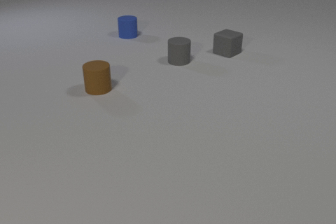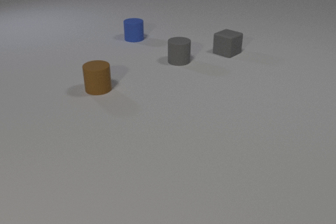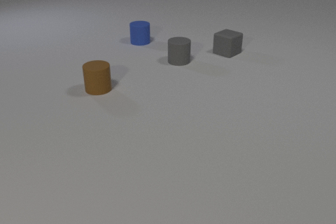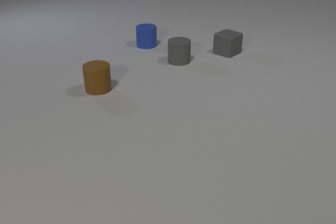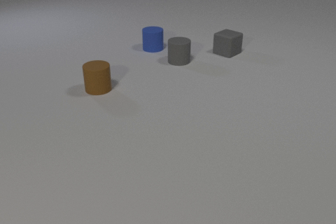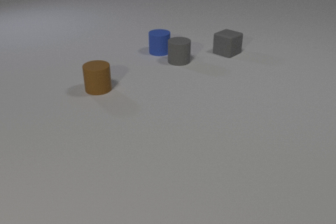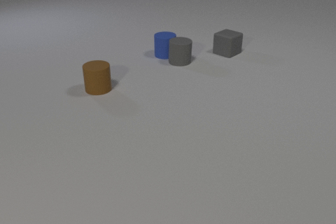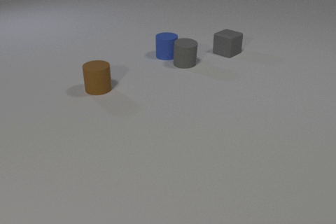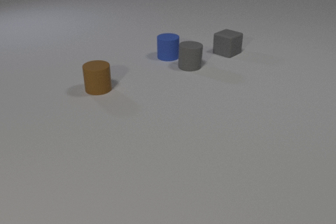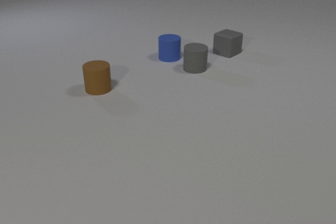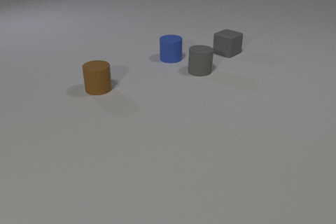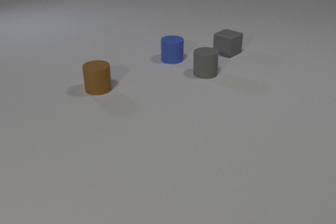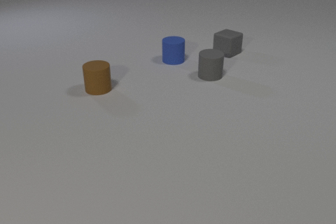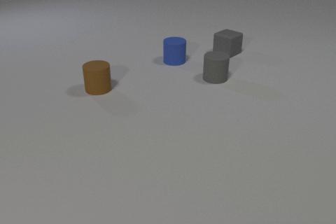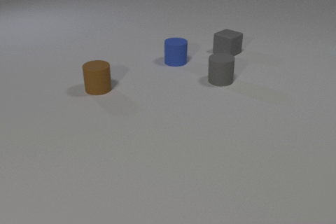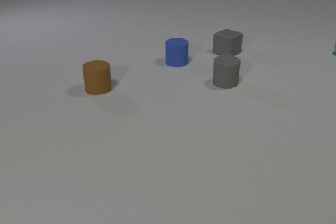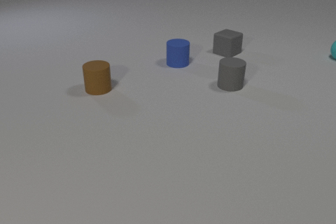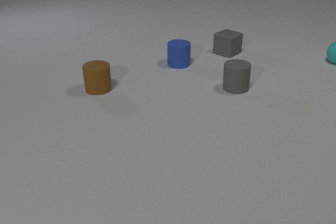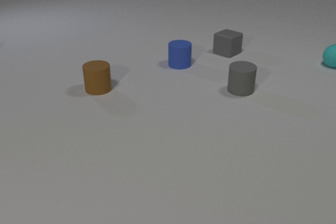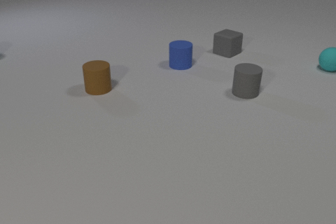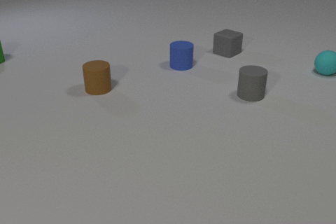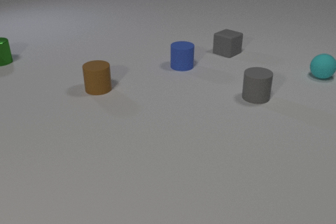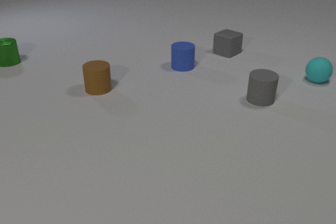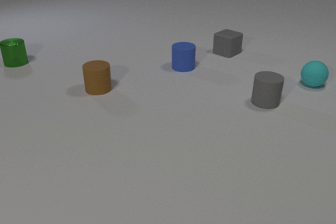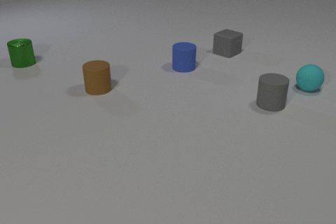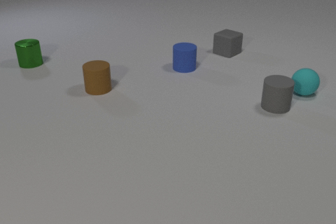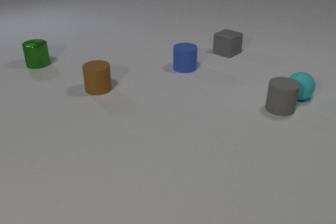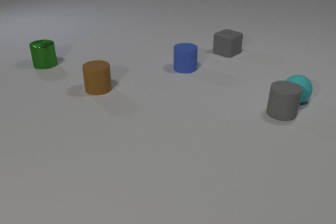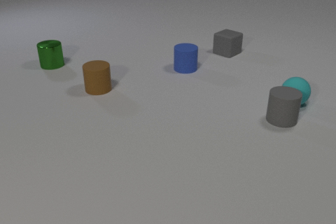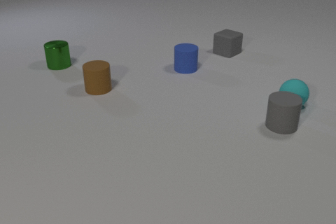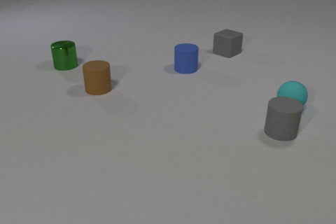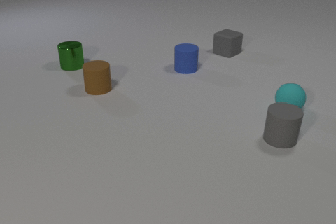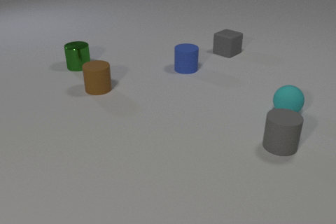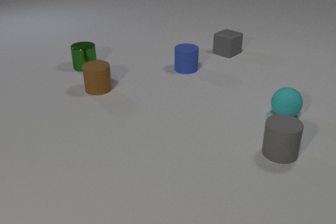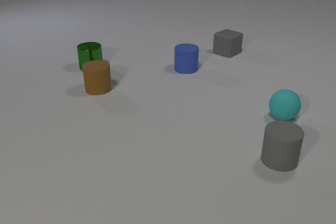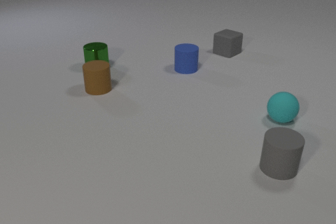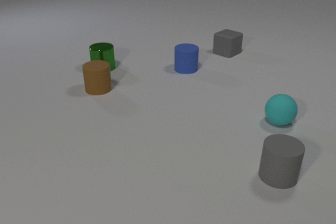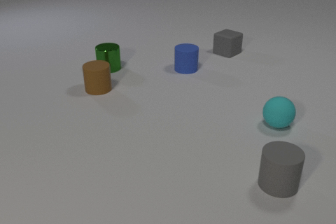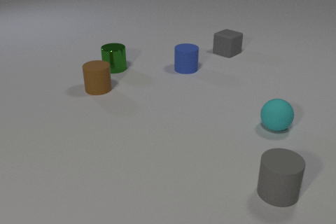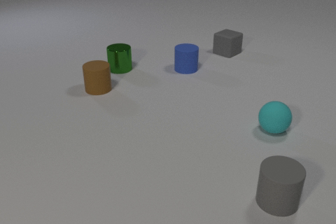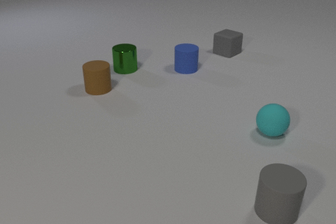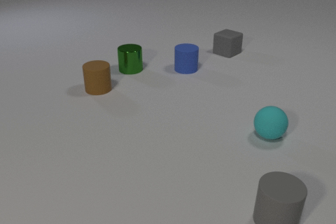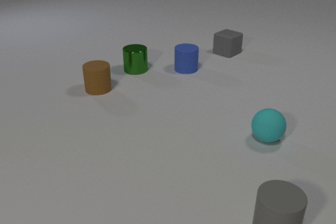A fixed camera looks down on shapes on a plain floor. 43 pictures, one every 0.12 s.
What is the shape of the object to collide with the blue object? cylinder.
Are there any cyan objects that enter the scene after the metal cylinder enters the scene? no.
What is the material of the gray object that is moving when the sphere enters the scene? rubber.
0.00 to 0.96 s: The blue rubber cylinder slides toward the camera and to the right. The gray rubber cylinder slides toward the camera and to the right. The blue rubber cylinder and the gray rubber cylinder collide.
0.96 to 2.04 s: The blue rubber cylinder slides toward the camera and to the right. The gray rubber cylinder slides toward the camera and to the right. The cyan rubber sphere comes in at the right edge, rolls toward the camera.
2.04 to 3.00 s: The blue rubber cylinder slides toward the camera and to the right. The gray rubber cylinder slides to the right and toward the camera. The green metal cylinder comes in at the left edge, slides to the right and toward the camera. The cyan rubber sphere rolls toward the camera.
3.00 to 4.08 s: The gray rubber cylinder slides toward the camera. The green metal cylinder slides to the right and toward the camera. The cyan rubber sphere rolls toward the camera. The gray rubber cylinder and the cyan rubber sphere collide.
4.08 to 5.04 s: The gray rubber cylinder slides toward the camera. The green metal cylinder slides to the right. The cyan rubber sphere rolls toward the camera.
